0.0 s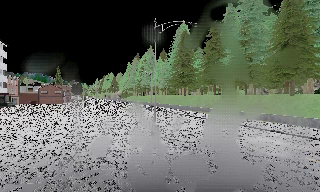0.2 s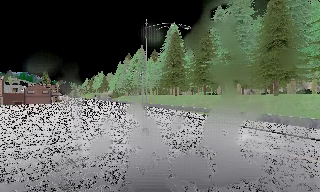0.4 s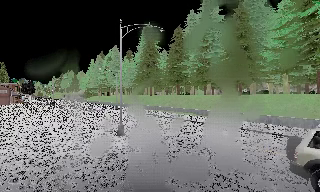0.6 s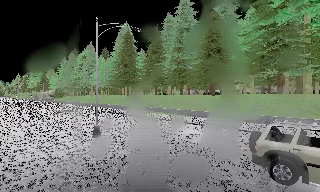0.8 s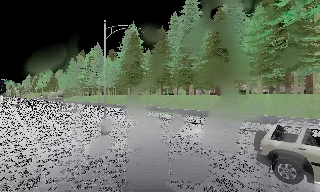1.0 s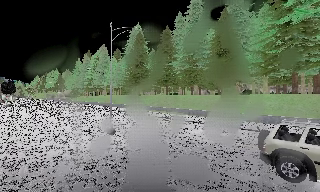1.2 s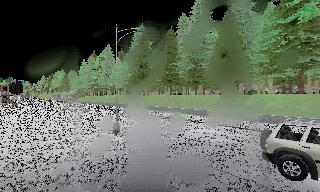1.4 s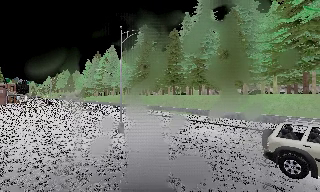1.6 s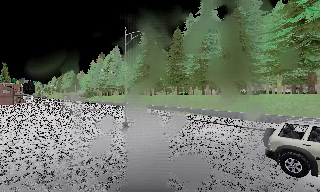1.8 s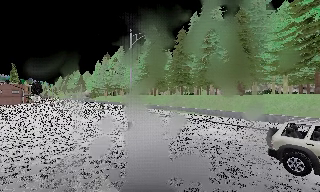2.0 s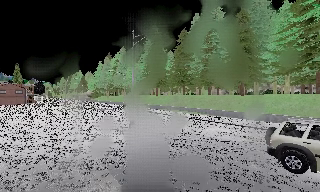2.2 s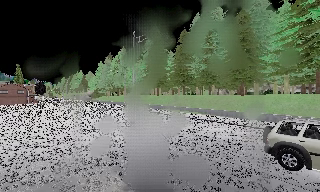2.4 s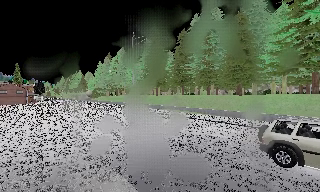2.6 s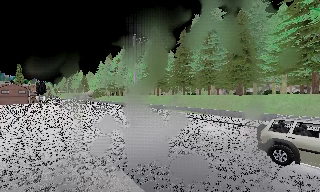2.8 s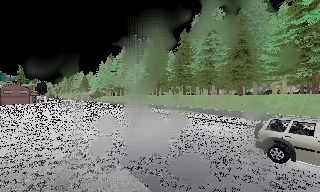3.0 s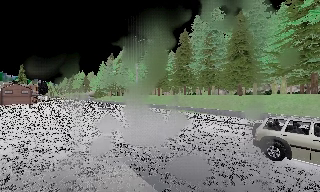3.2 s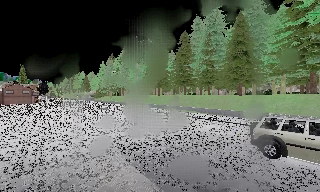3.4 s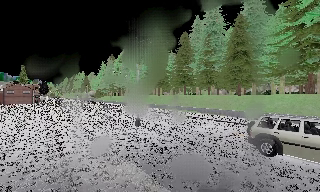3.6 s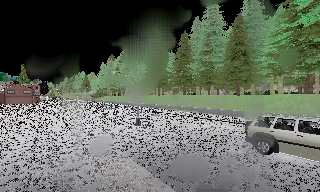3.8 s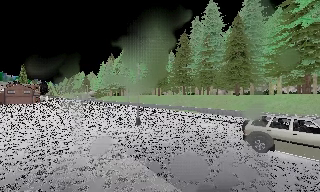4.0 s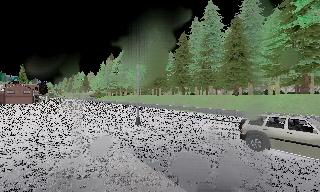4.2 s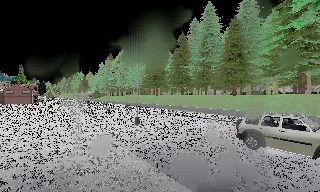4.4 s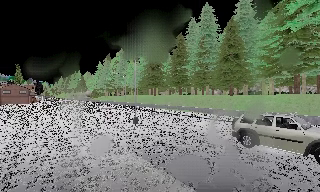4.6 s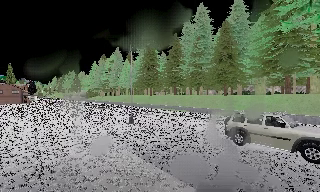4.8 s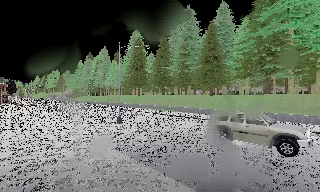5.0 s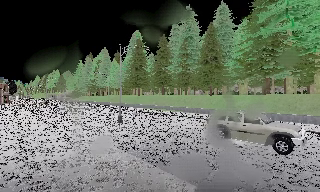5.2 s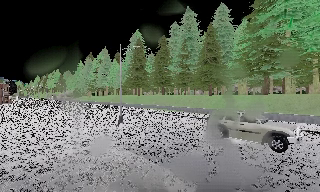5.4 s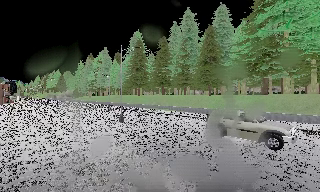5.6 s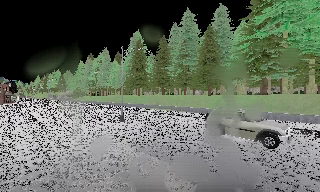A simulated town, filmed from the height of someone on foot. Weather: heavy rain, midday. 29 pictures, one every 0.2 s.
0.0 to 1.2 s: The scene slides to the left, as the camera pans about 15 degrees to its right. It travels backward, about 1 m, so what stands in front gets smaller.
1.2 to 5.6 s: The camera travels backward, about 5 m, so what stands in front gets smaller.
The film runs backward here.
